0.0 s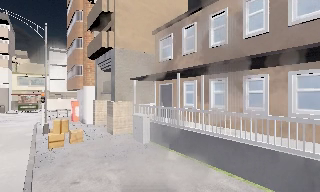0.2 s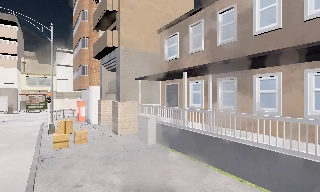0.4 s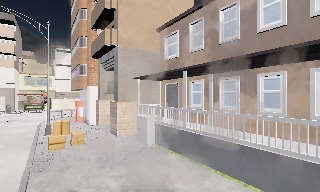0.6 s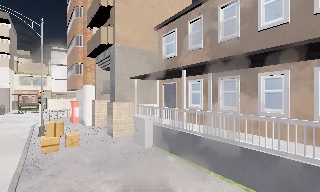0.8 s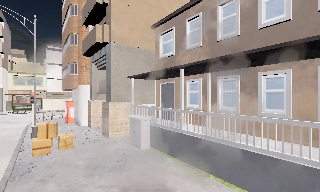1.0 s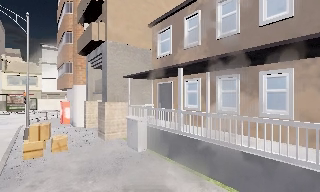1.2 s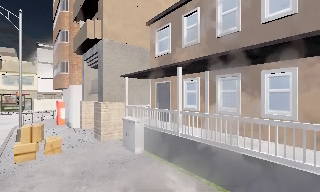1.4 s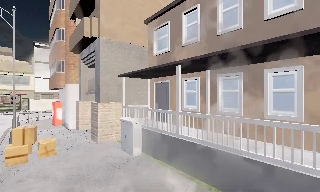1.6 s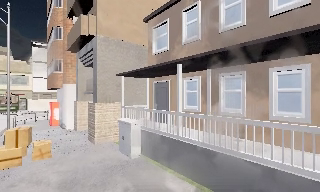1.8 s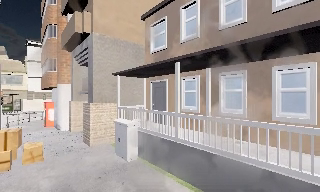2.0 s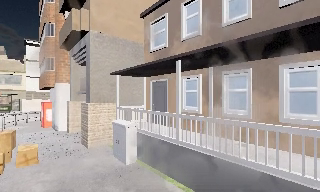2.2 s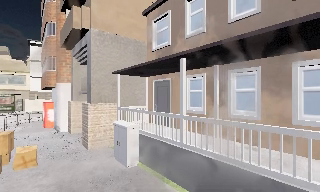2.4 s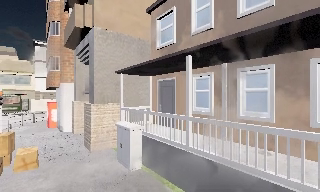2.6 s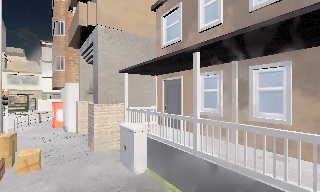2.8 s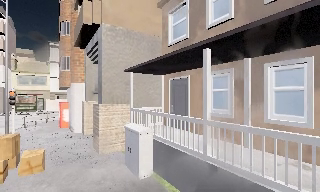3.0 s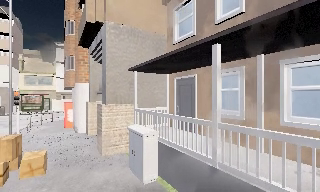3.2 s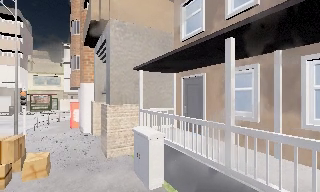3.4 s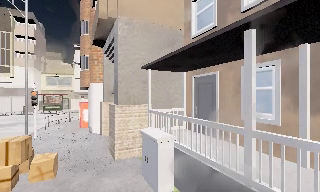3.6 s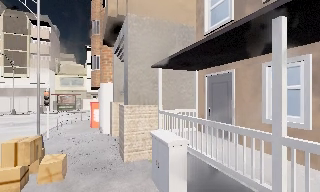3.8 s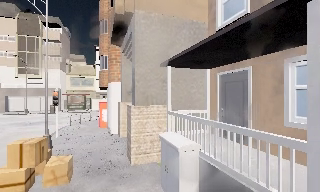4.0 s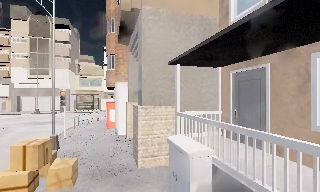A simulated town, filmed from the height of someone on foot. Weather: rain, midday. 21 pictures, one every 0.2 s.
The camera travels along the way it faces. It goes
forward.
0.0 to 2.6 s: The camera travels forward, about 3.5 m, so what stands in front looms larger.
2.6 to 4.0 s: The scene slides to the right, as the camera pans about 20 degrees to its left. It travels forward, about 2 m, so what stands in front looms larger.
The film runs forward here.
